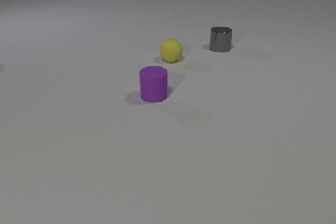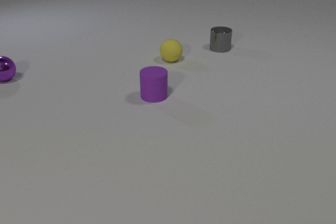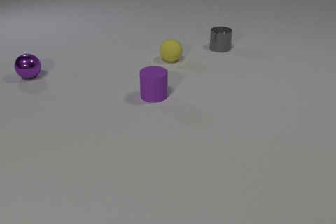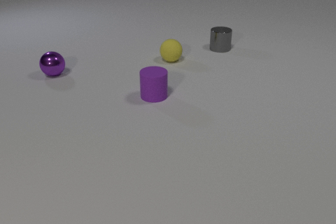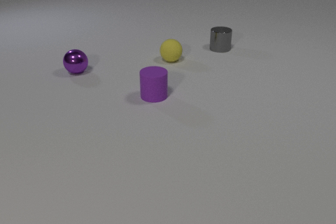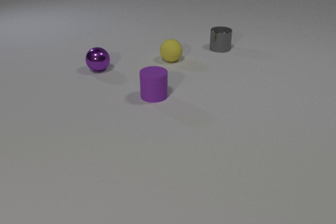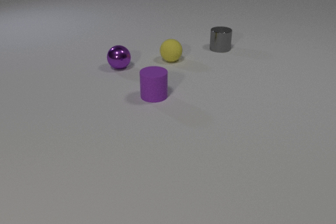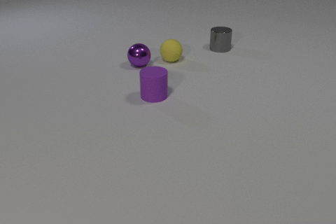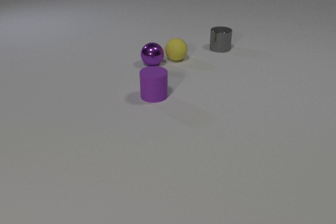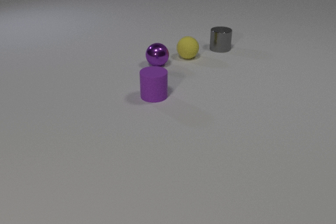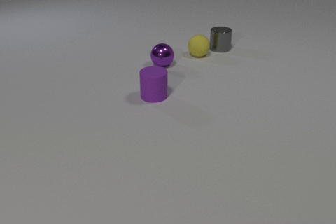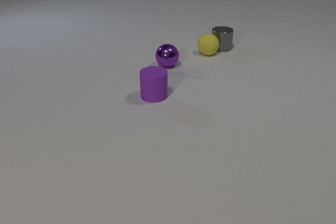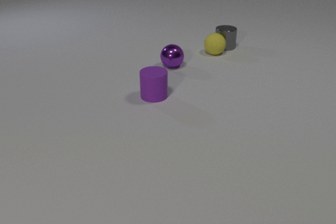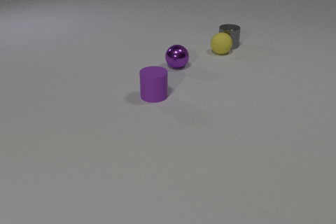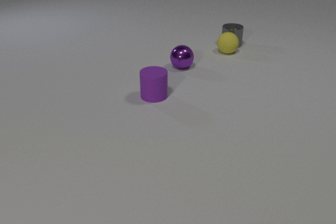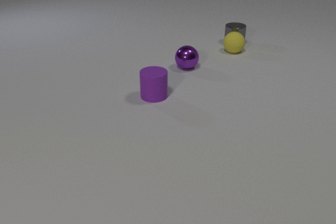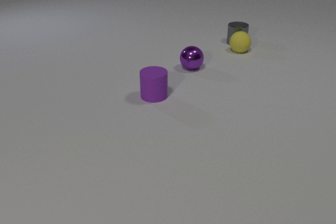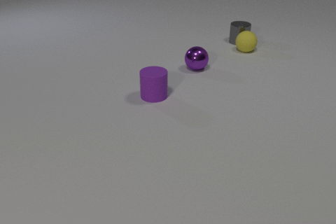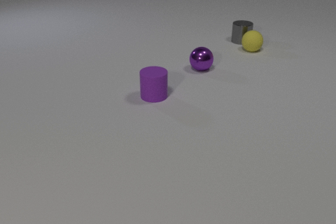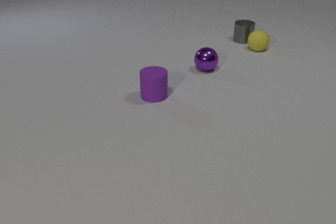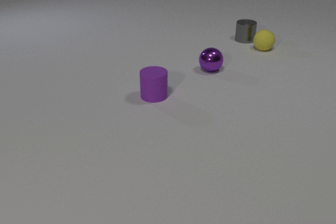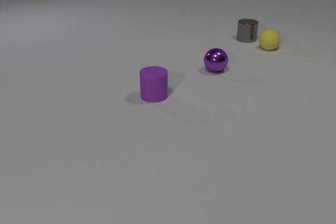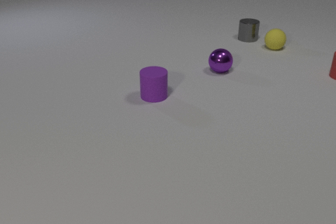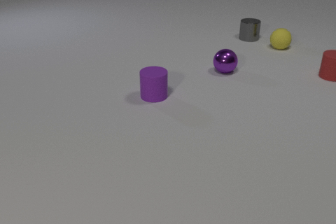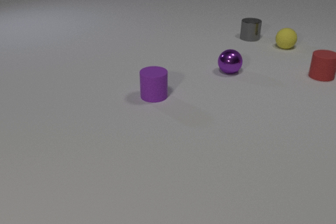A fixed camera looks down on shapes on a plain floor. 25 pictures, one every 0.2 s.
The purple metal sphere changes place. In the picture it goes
to the right.
The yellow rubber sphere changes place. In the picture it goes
to the right.
0.0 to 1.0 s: The purple metal sphere comes in at the left edge, rolls to the right.
1.0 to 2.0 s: The purple metal sphere rolls to the right. The yellow rubber sphere rolls to the right and away from the camera. The purple metal sphere and the yellow rubber sphere collide.
2.0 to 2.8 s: The purple metal sphere rolls to the right. The yellow rubber sphere rolls to the right and away from the camera. The gray metal cylinder slides away from the camera and to the right. The yellow rubber sphere and the gray metal cylinder collide.
2.8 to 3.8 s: The purple metal sphere rolls to the right. The yellow rubber sphere rolls to the right and away from the camera. The gray metal cylinder slides away from the camera and to the right.
3.8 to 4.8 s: The purple metal sphere rolls to the right. The yellow rubber sphere rolls to the right and away from the camera. The red rubber cylinder comes in at the right edge, slides to the left. The gray metal cylinder slides away from the camera and to the right.
What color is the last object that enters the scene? red.
How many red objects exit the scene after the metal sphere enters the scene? 0.
What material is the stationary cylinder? rubber.
